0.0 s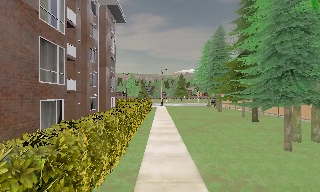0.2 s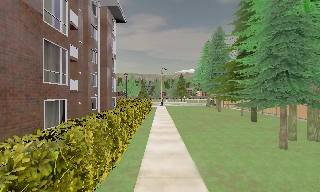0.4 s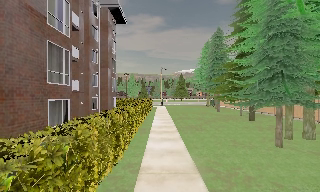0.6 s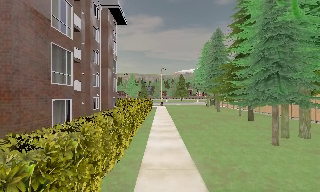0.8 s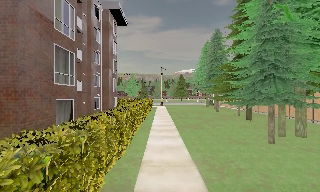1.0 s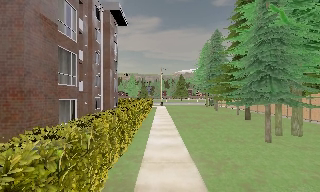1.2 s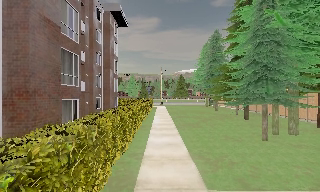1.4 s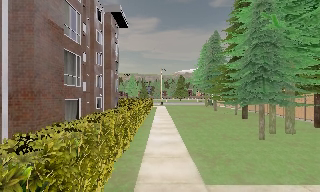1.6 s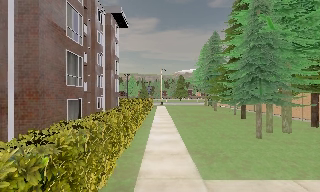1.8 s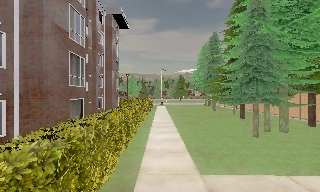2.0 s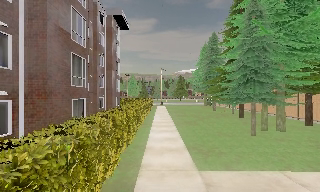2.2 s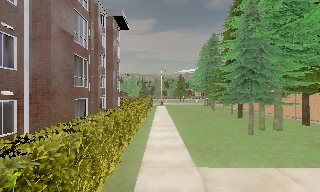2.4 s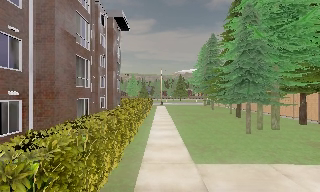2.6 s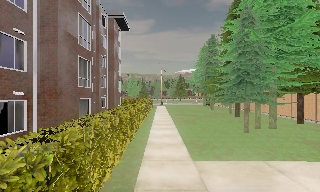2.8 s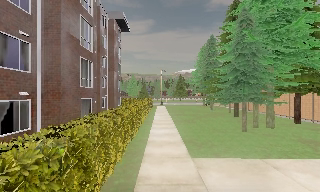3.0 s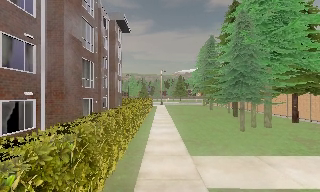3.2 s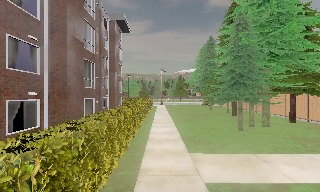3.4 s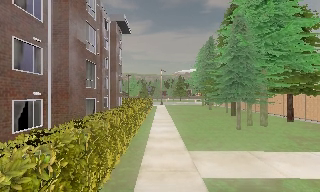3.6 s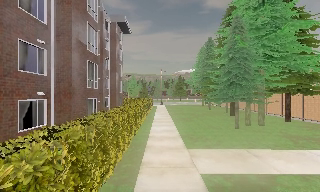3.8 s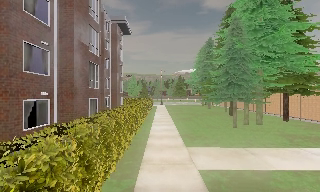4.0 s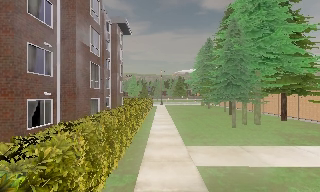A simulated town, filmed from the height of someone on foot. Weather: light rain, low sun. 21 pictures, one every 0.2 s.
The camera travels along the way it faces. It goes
backward.
0.0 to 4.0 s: The camera travels backward, about 6 m, so what stands in front gets smaller.
The film runs backward here.
